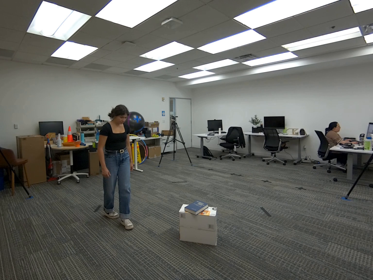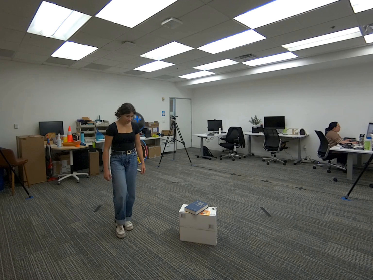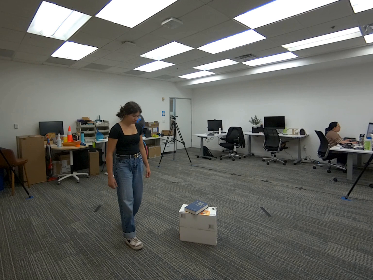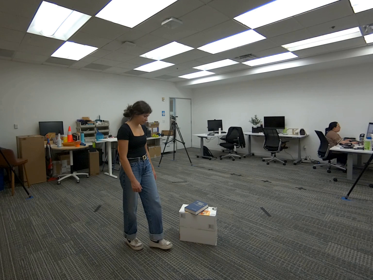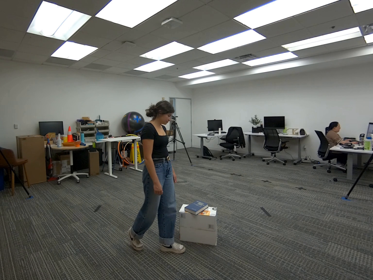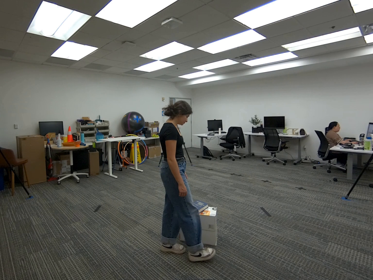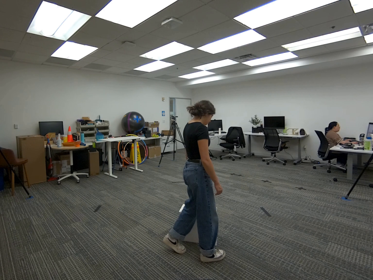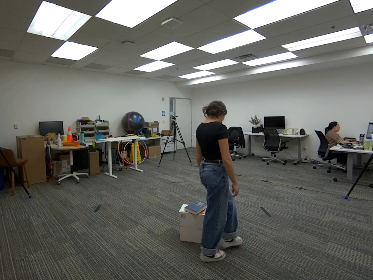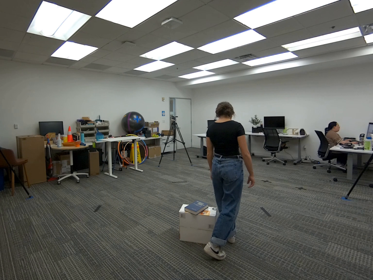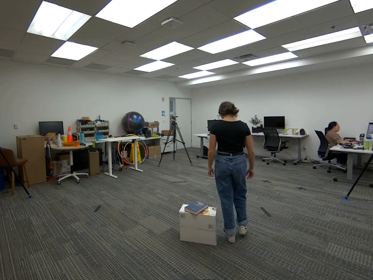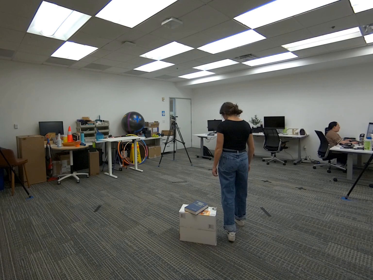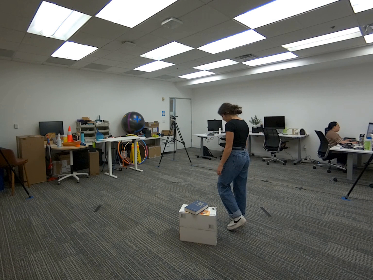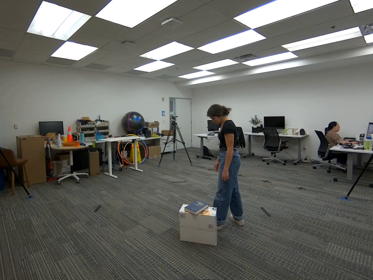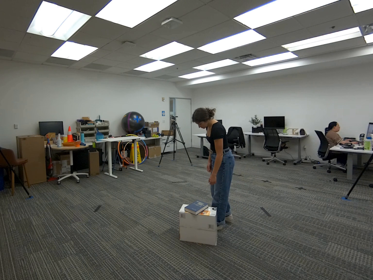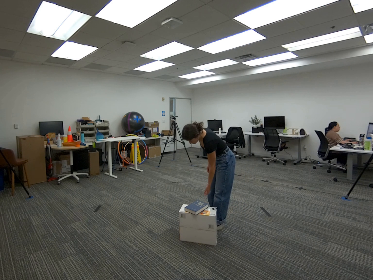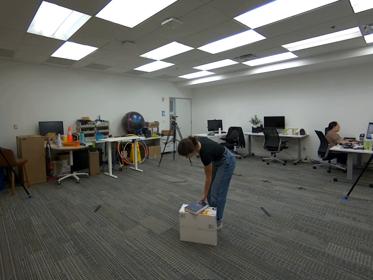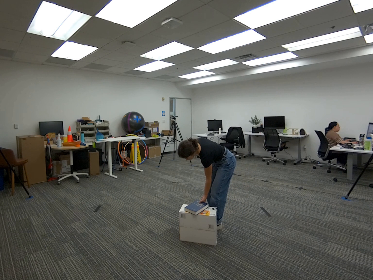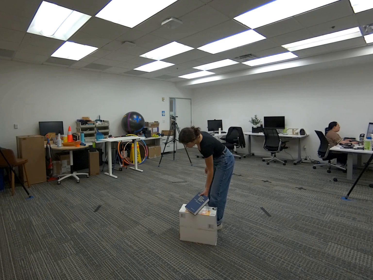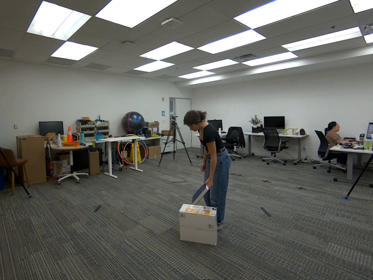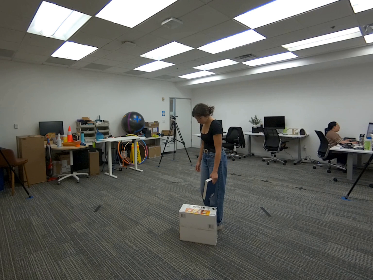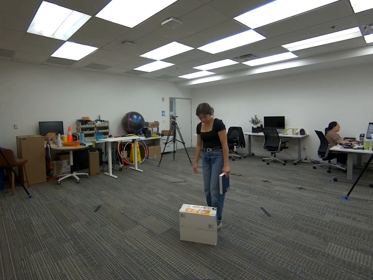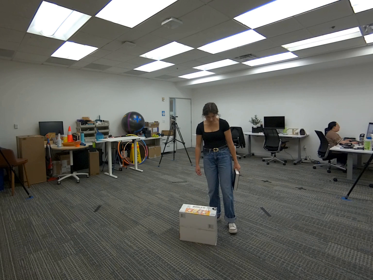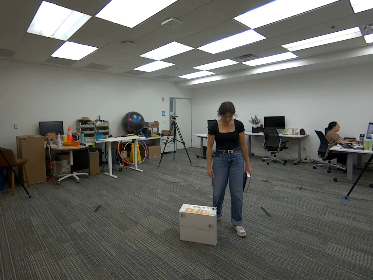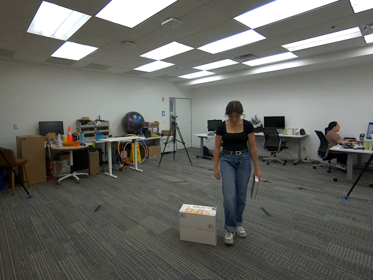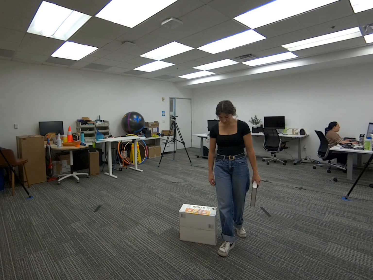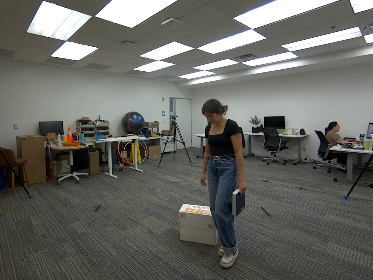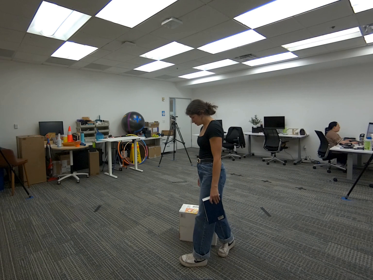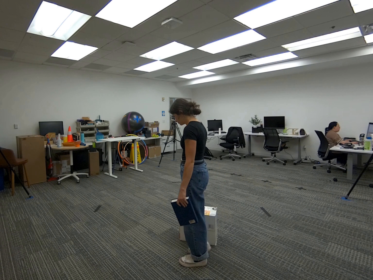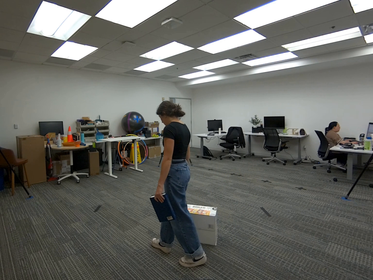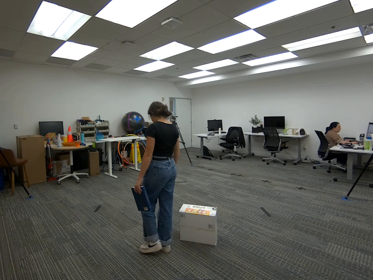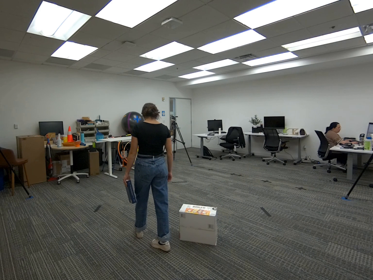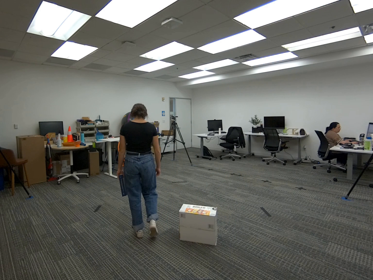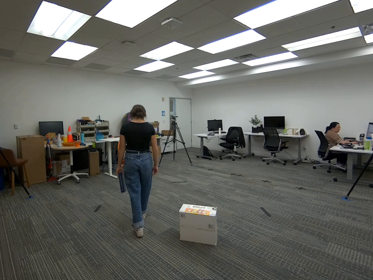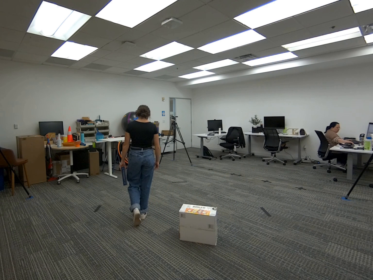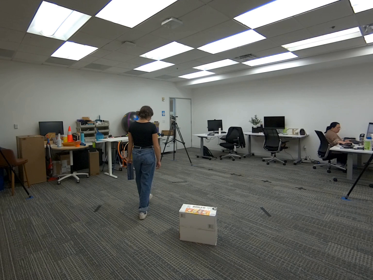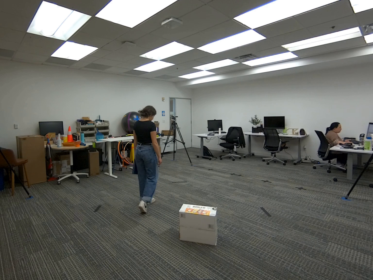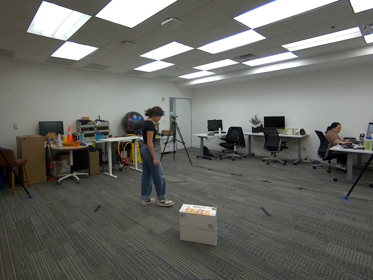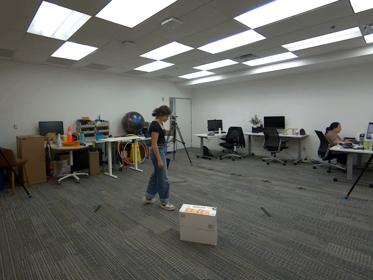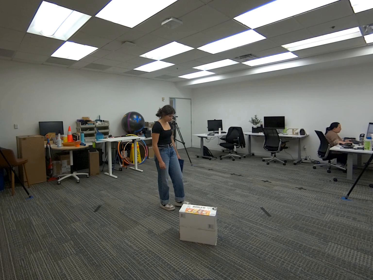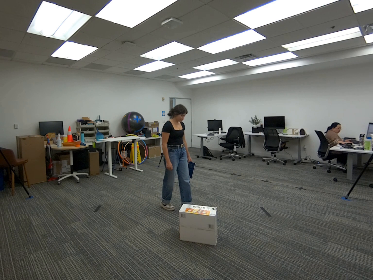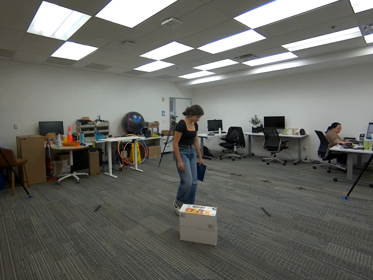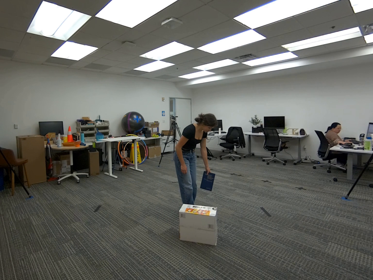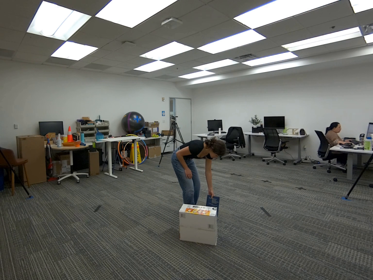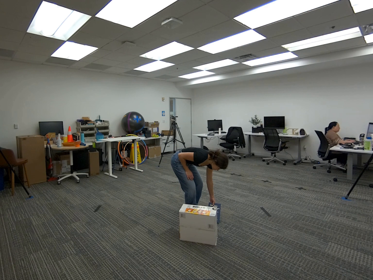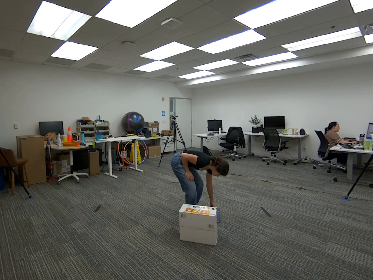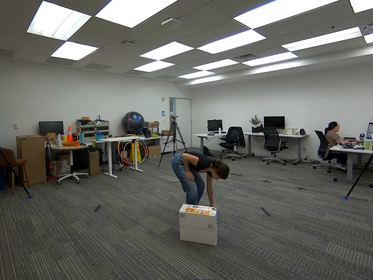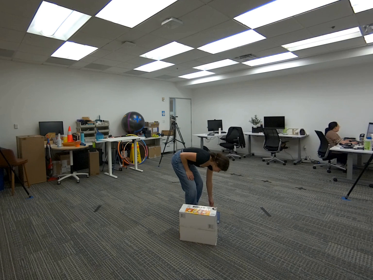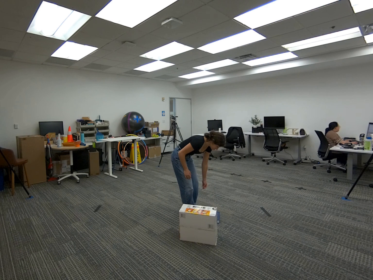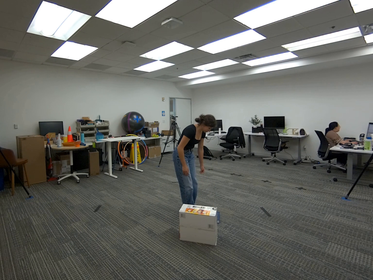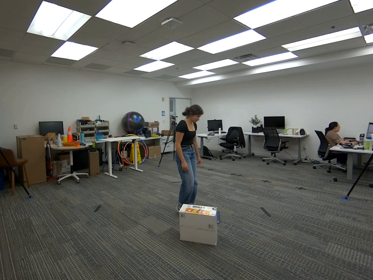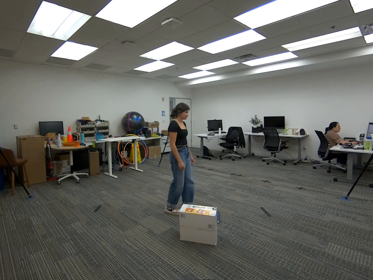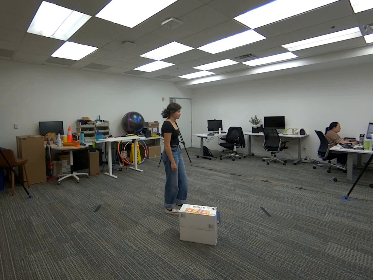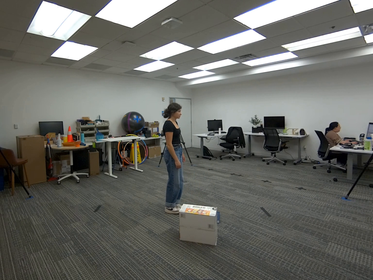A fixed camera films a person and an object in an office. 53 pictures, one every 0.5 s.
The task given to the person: Walk to the dark blue book on the snack box, use your left hand to pick up the book, walk around and place the book on the floor.
